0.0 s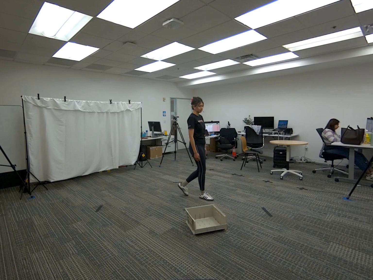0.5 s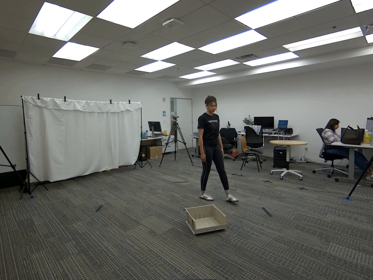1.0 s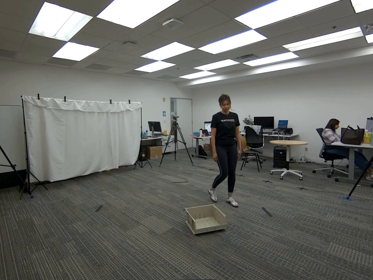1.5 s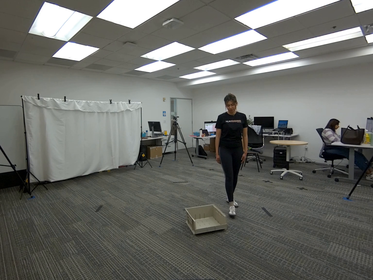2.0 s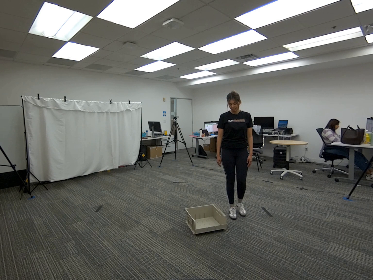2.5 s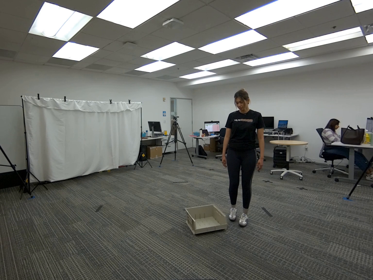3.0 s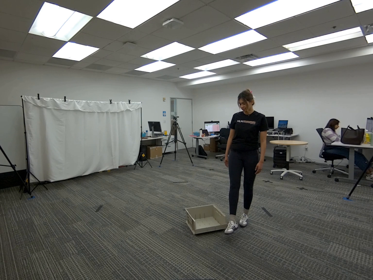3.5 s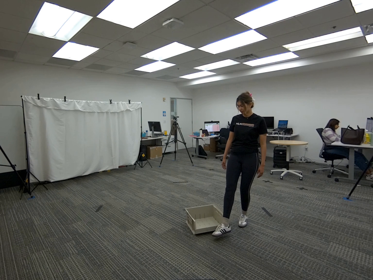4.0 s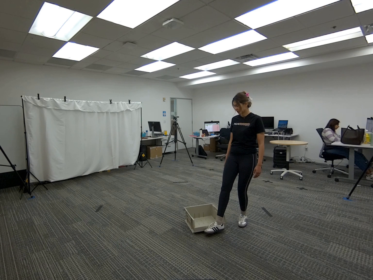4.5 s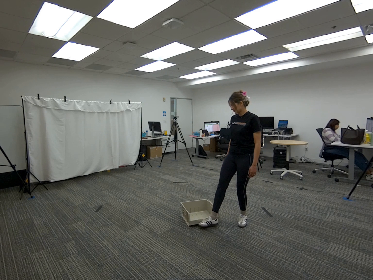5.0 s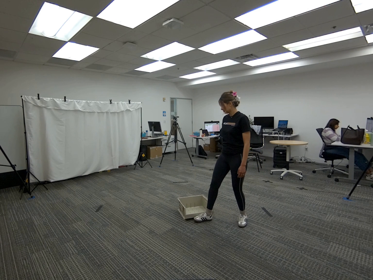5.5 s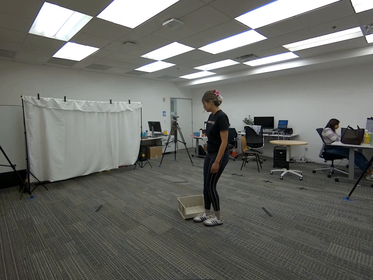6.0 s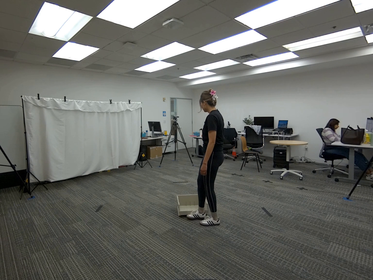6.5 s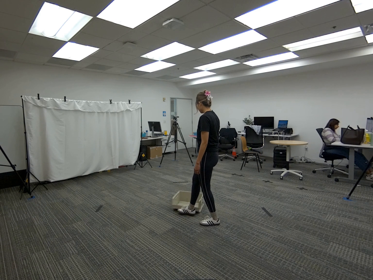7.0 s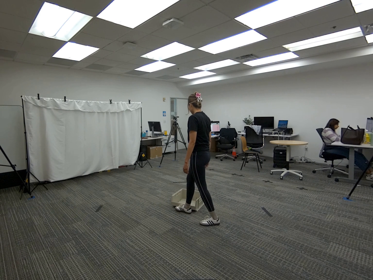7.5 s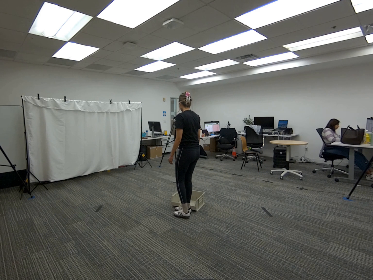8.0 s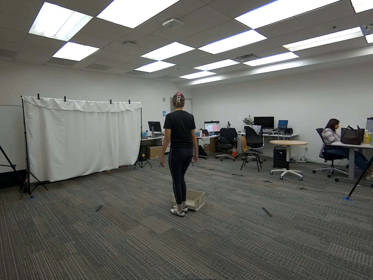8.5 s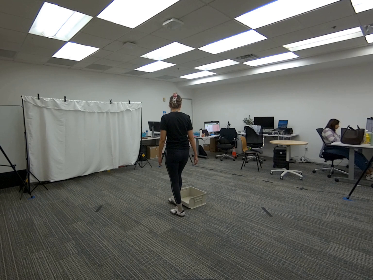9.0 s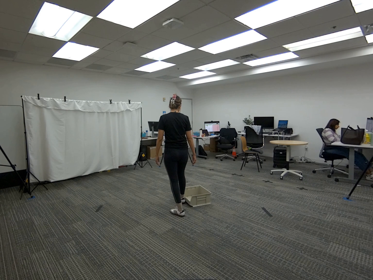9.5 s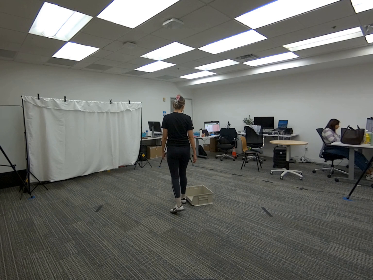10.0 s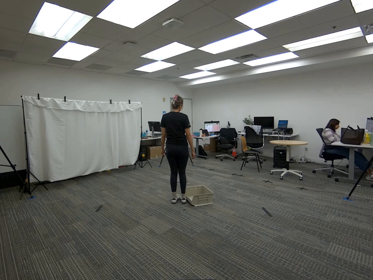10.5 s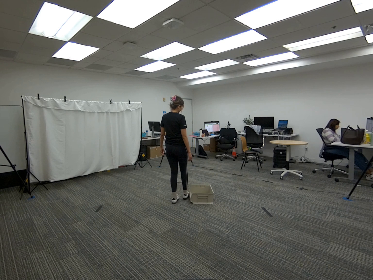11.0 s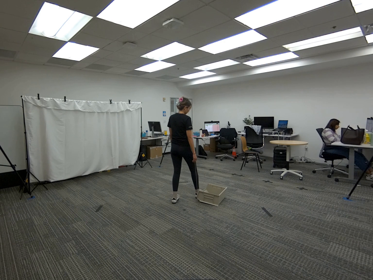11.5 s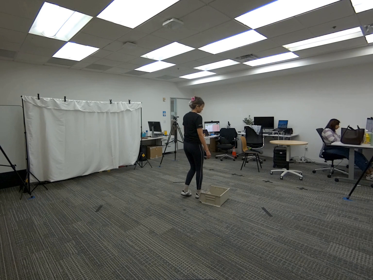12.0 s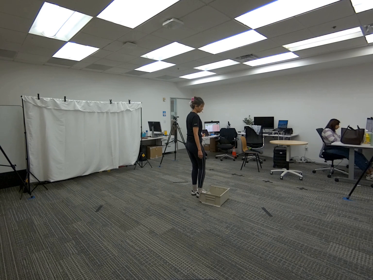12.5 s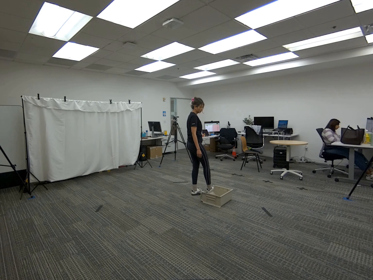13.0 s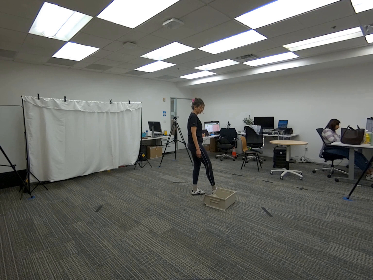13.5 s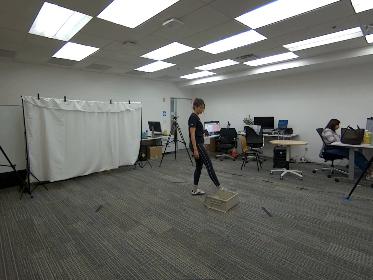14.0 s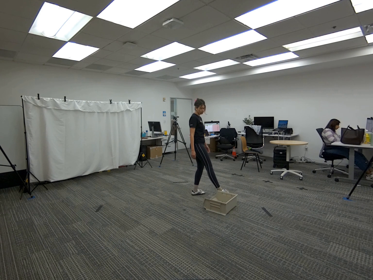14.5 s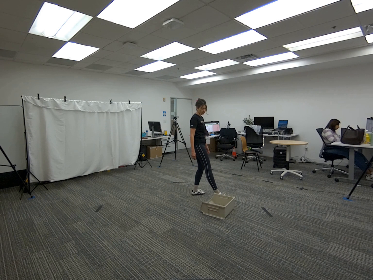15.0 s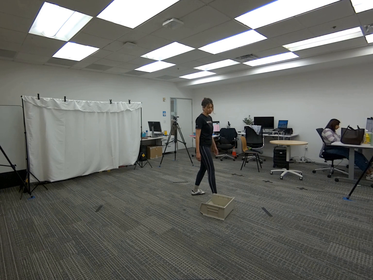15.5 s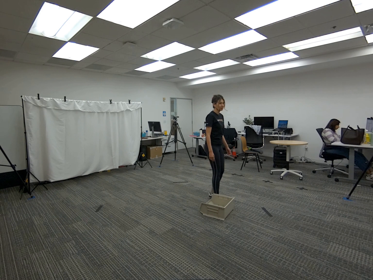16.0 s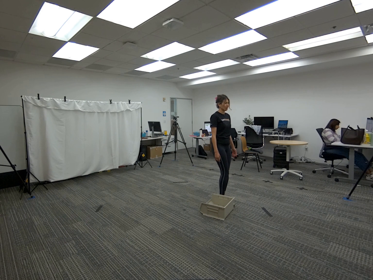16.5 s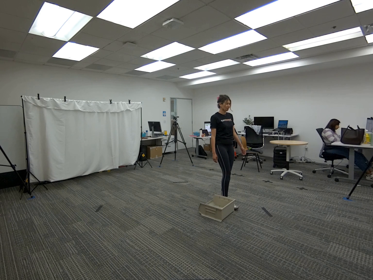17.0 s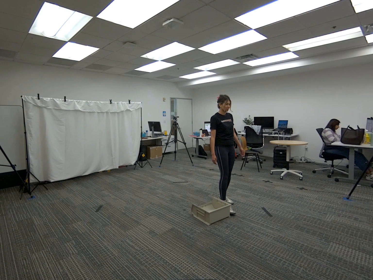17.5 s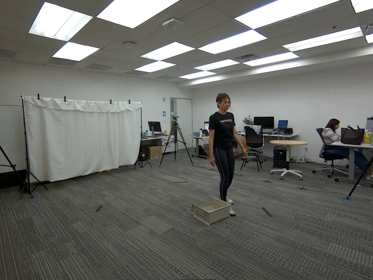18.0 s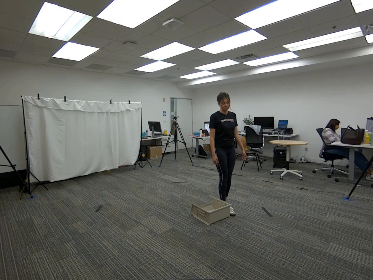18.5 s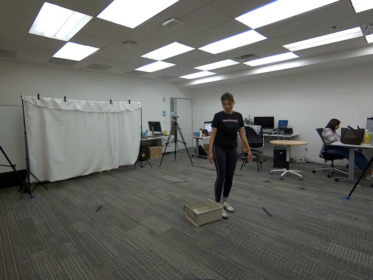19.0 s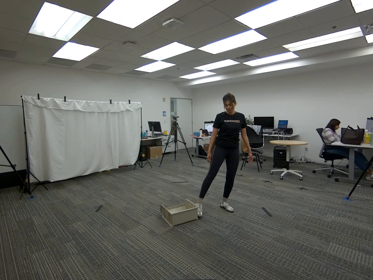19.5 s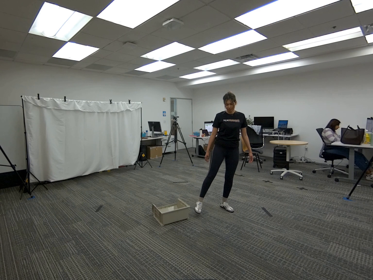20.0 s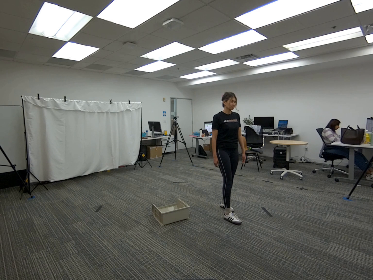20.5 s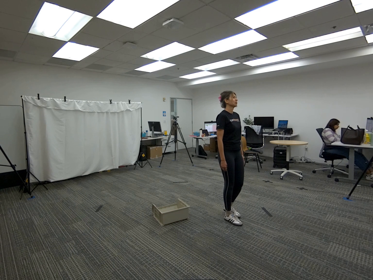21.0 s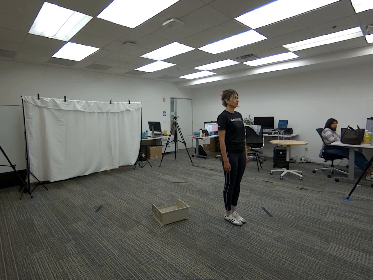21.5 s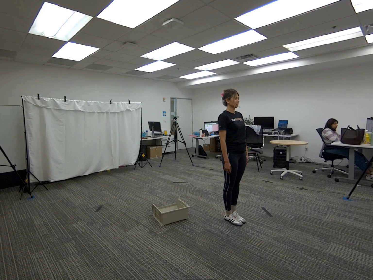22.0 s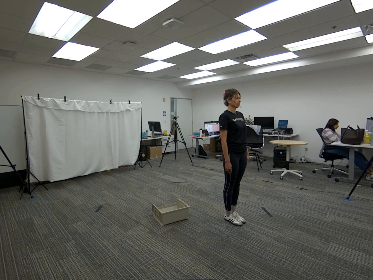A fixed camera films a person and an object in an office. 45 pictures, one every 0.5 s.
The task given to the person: Walk over to beige bin on the ground and using your right foot drag the bin to the side.
